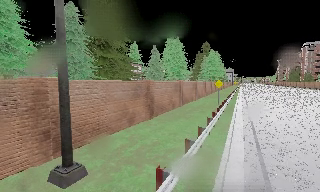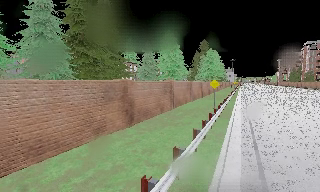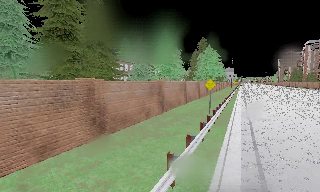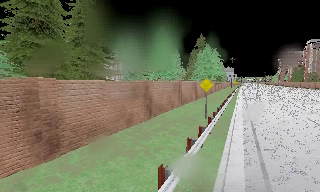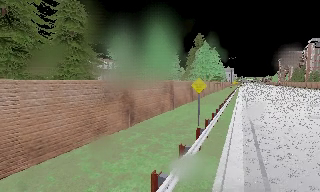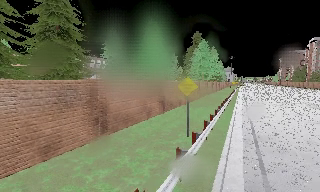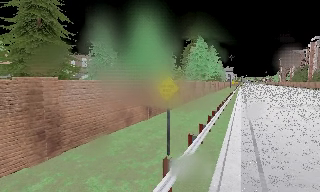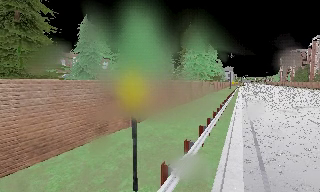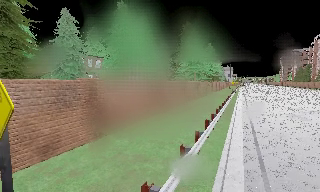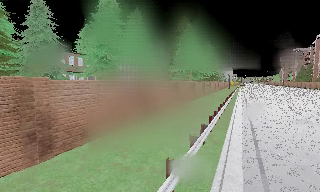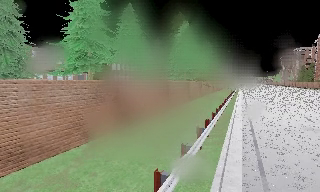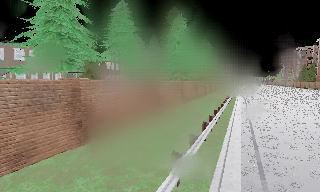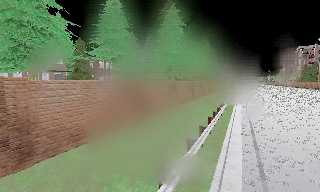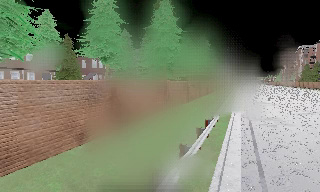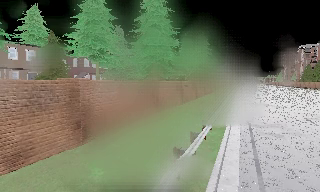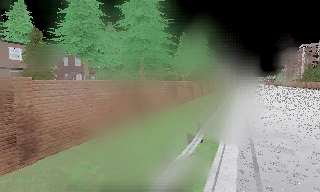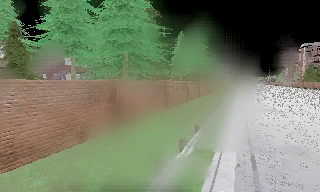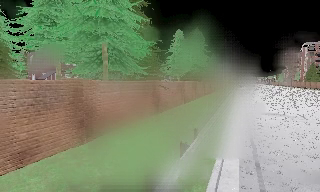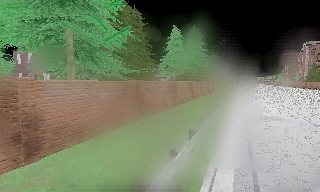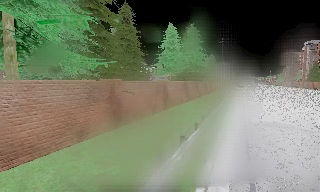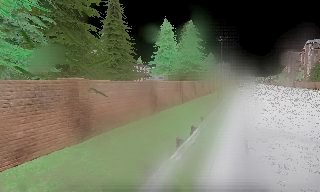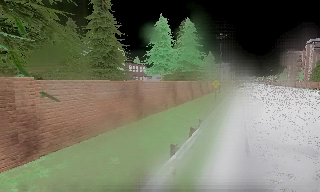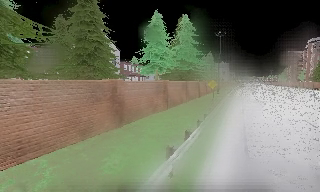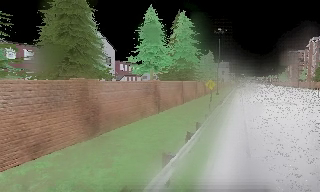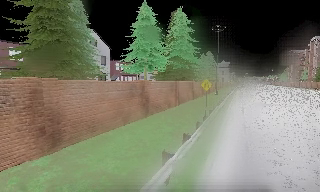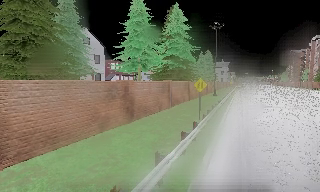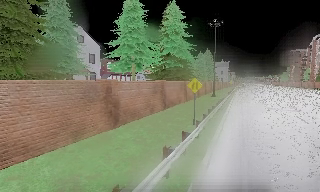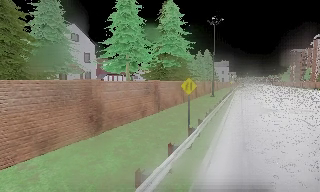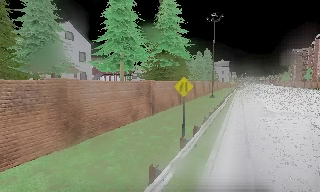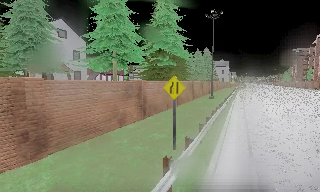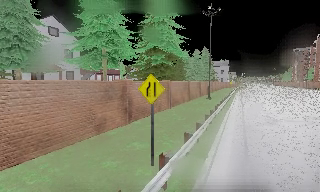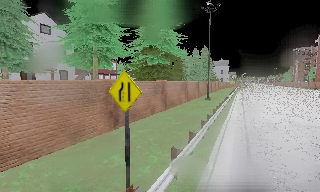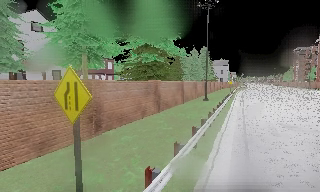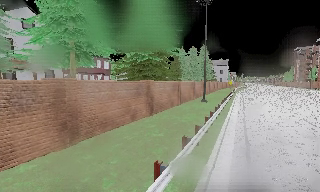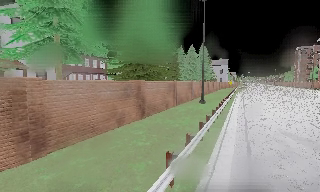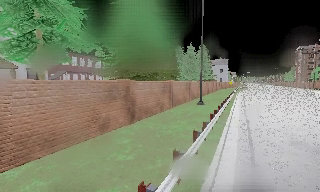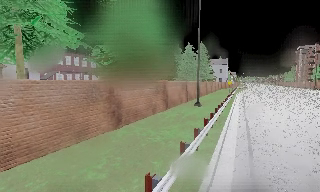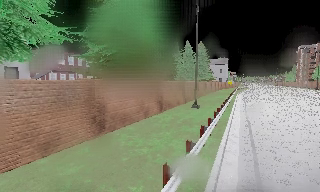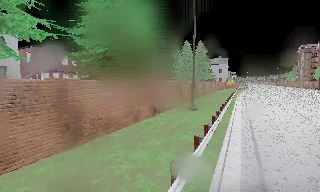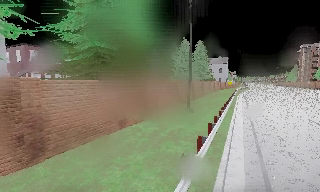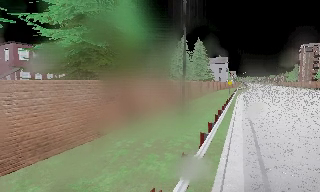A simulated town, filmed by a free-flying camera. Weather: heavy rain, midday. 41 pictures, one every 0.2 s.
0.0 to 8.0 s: The camera travels forward and to its right, about 65 m, so what stands in front looms larger. It loses speed.
The film runs forward here.
